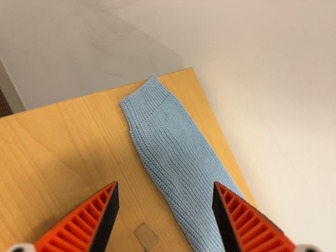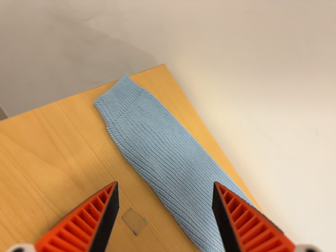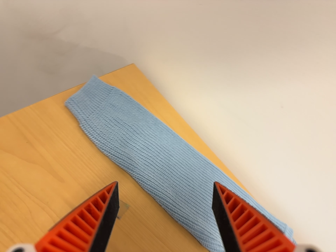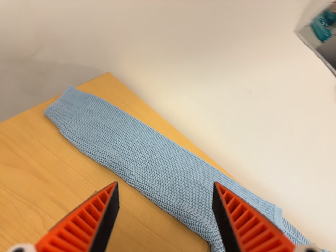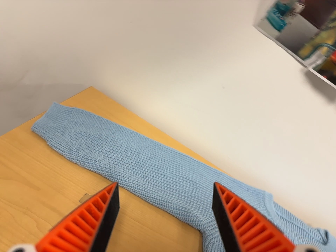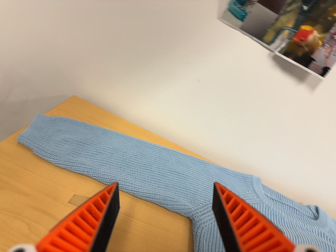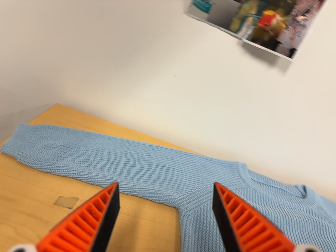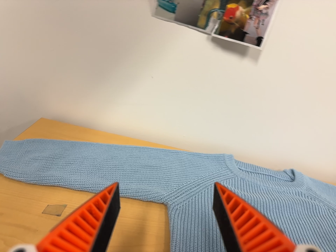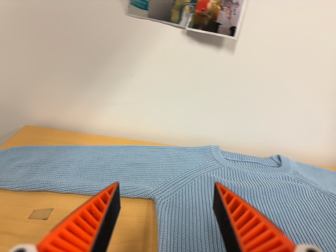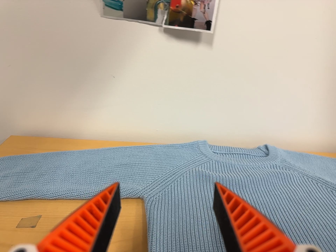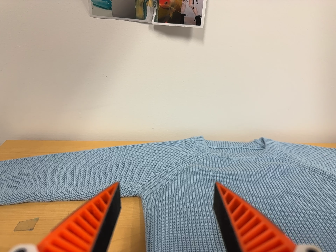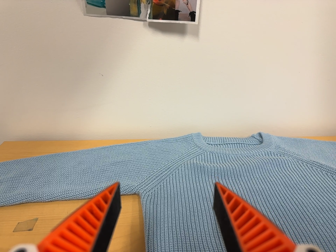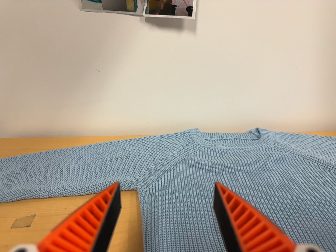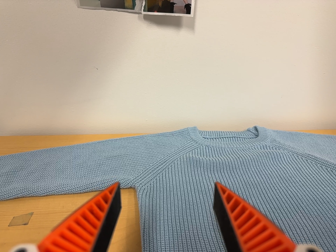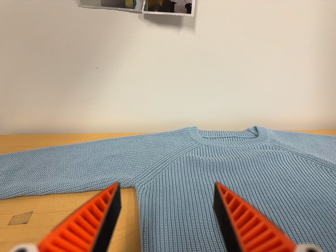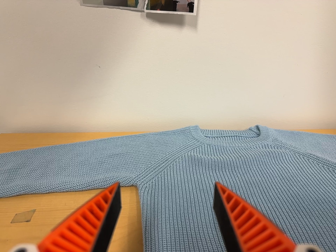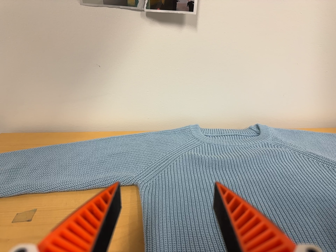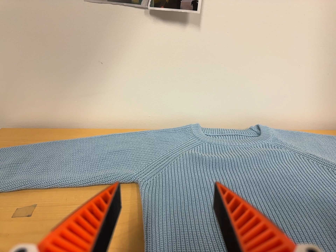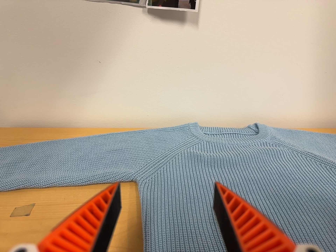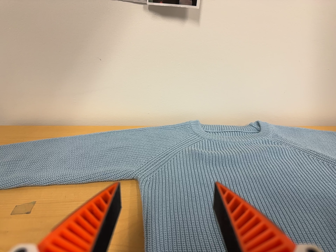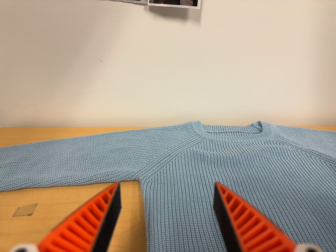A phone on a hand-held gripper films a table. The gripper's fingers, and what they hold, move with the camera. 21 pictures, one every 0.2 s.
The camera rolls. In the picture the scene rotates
counterclockwise.
0.0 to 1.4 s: The camera travels to its right, backward and toward the bottom of its view, about 28 cm, so close, fixed things drift to the left. Its aim tips toward the top of its view by about 10 degrees. It rolls about its line of sight by about 50 degrees, and the scene rotates counterclockwise.
1.4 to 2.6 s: The camera travels to its right, about 6 cm, so close, fixed things drift to the left. It rolls about its line of sight by about 15 degrees, and the scene rotates counterclockwise.
2.6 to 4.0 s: The camera keeps its place and its aim.
The film runs forward here.
